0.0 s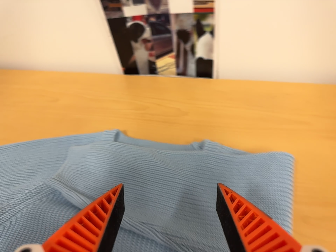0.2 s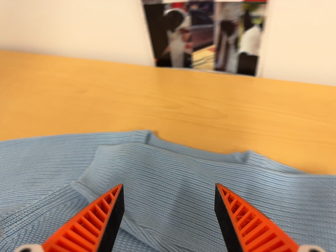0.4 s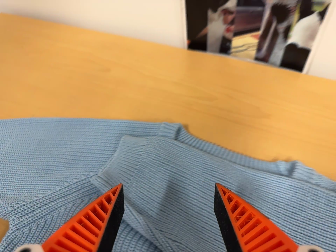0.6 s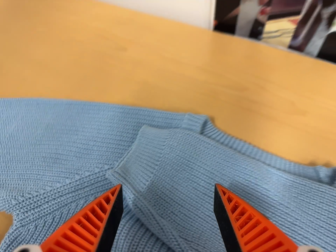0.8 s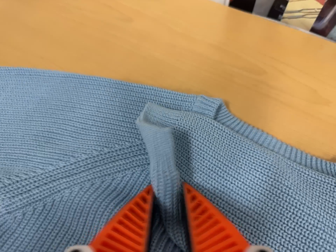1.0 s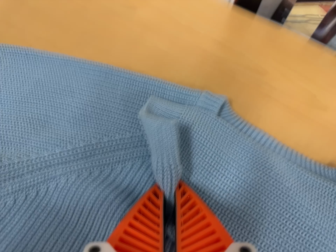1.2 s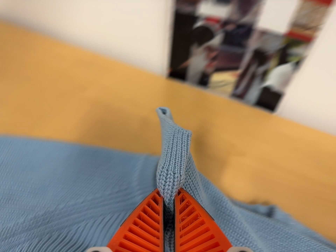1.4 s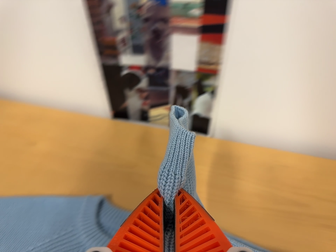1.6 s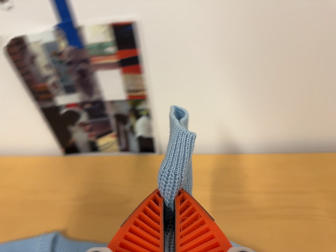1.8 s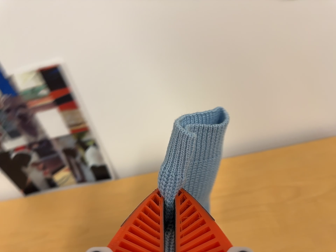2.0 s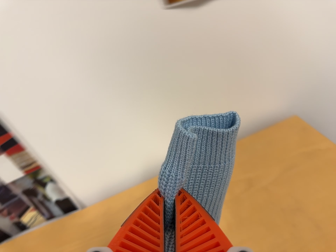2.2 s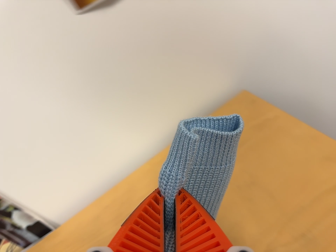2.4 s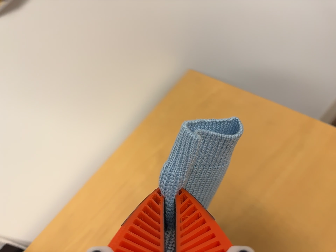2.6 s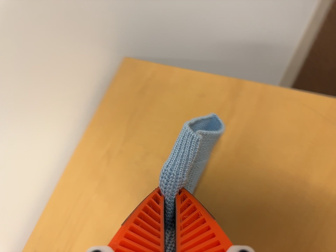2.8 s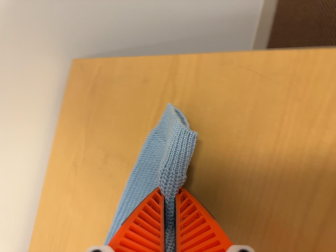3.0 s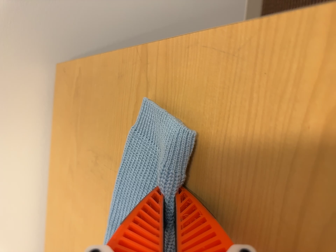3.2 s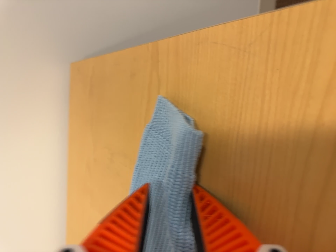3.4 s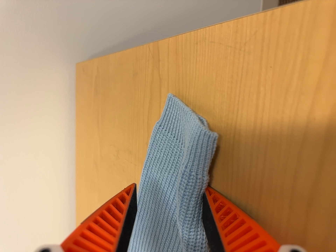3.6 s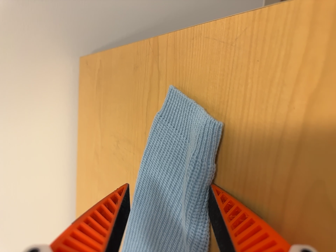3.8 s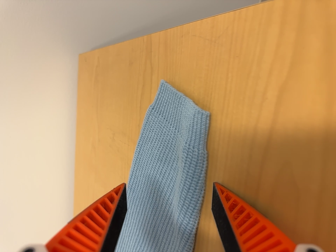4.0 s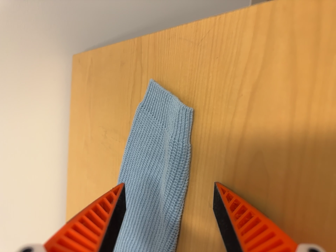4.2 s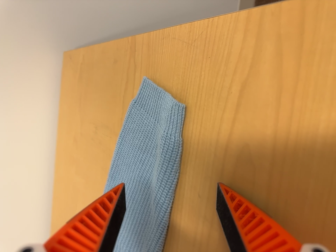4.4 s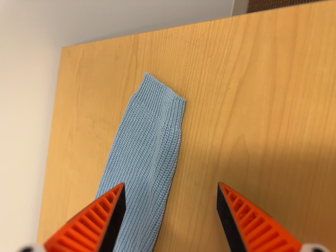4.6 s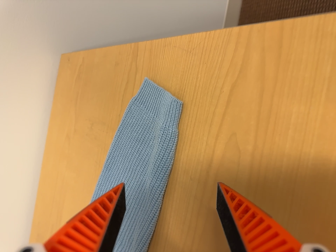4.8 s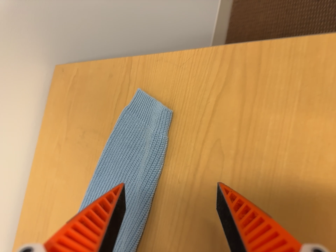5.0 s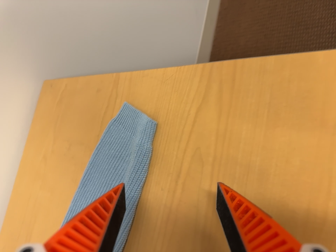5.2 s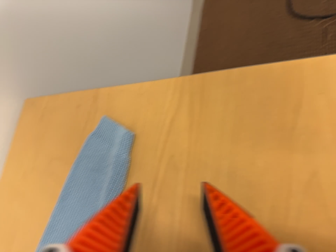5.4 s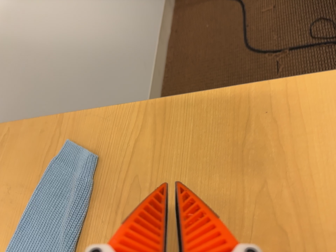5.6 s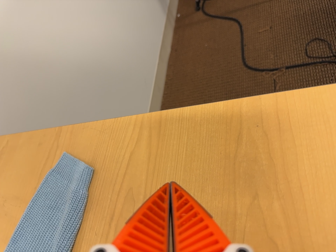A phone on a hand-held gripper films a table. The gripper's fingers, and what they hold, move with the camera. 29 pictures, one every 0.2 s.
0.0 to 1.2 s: The camera travels forward, to its left and toward the top of its view, about 14 cm, so what stands in front looms larger. It rolls about its line of sight by about 15 degrees, and the scene rotates clockwise.
1.2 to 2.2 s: The camera swings to its right by about 15 degrees, and the scene slides to the left. It travels to its right, about 40 cm, so close, fixed things drift to the left. Its aim tips toward the top of its view by about 15 degrees, and the scene shifts downward. It rolls about its line of sight by about 55 degrees, and the scene rotates counterclockwise.
2.2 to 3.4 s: The camera travels to its right, about 28 cm, so close, fixed things drift to the left. Its aim tips toward the bottom of its view by about 15 degrees, and the scene shifts upward. It rolls about its line of sight by about 50 degrees, and the scene rotates counterclockwise.
3.4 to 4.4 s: The camera travels backward and toward the bottom of its view, about 10 cm, so what stands in front gets smaller.
4.4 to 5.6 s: The camera pans to its right by about 20 degrees. It travels backward and toward the bottom of its view, about 12 cm, so what stands in front gets smaller. Its aim tips toward the top of its view by about 25 degrees, and the scene shifts downward.
The film runs backward here.
